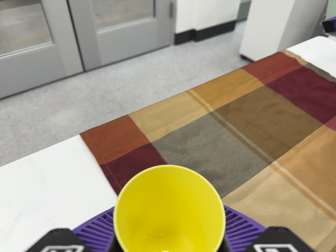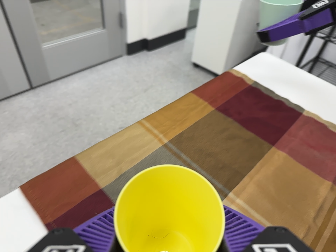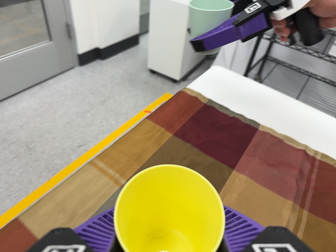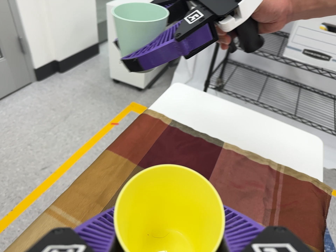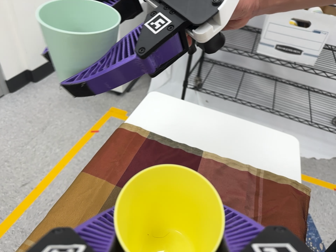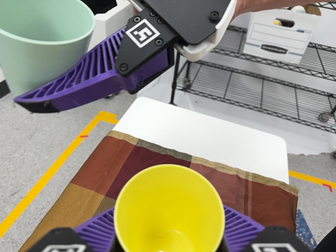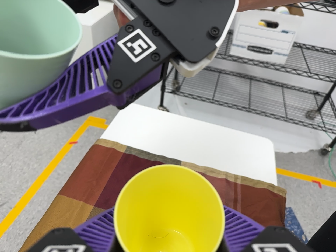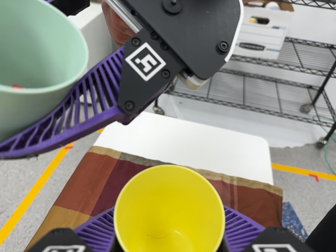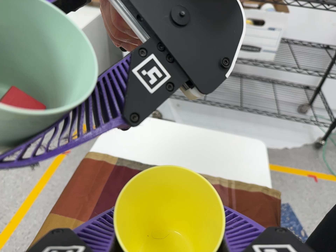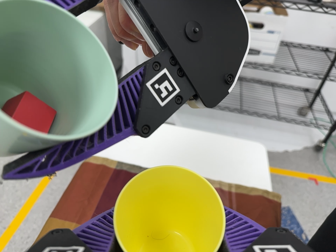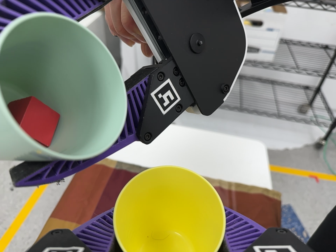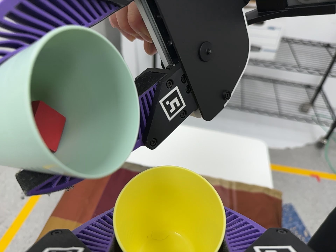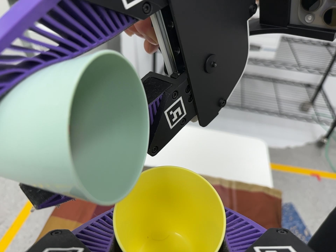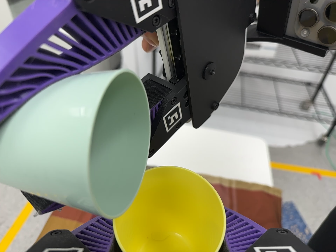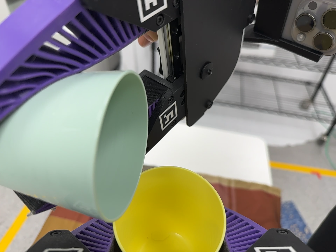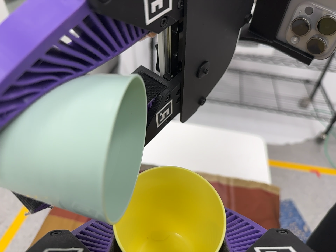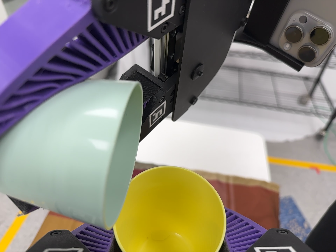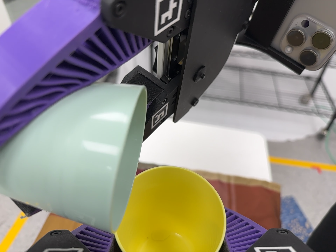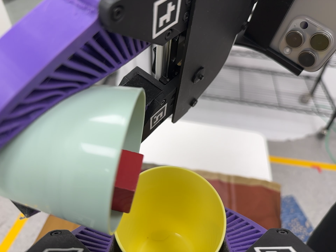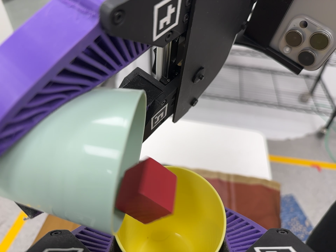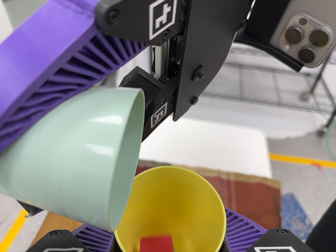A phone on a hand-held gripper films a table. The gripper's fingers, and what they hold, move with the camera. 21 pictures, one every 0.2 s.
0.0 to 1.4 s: The camera pans to its right by about 35 degrees. It travels toward the top of its view, about 24 cm, so close, fixed things drift downward. It rolls about its line of sight by about 30 degrees, and the scene rotates counterclockwise.
1.4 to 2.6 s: The camera shifts only a little, or ends up much as it began.
2.6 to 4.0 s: The camera keeps its place and its aim.
The film runs forward here.
